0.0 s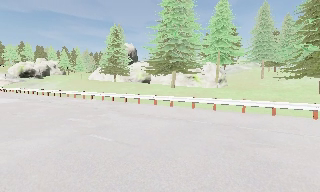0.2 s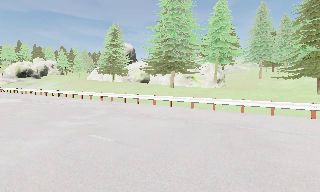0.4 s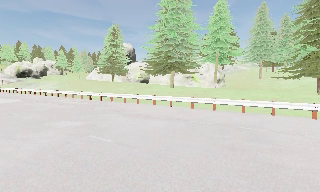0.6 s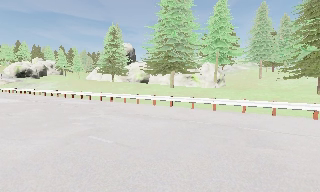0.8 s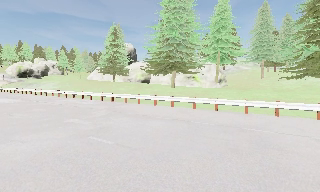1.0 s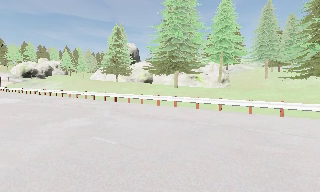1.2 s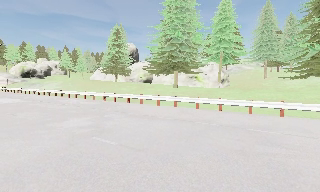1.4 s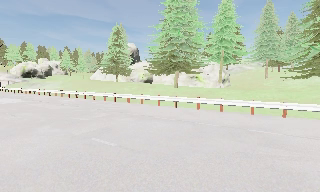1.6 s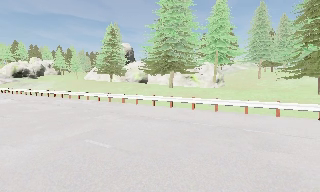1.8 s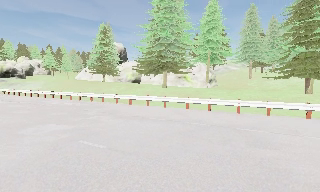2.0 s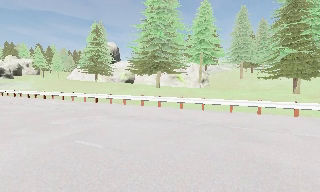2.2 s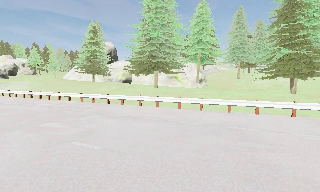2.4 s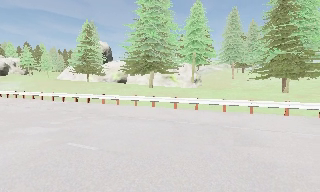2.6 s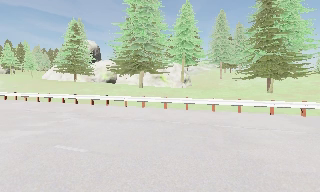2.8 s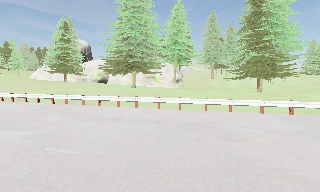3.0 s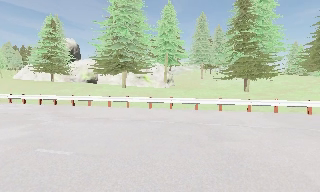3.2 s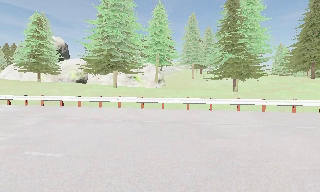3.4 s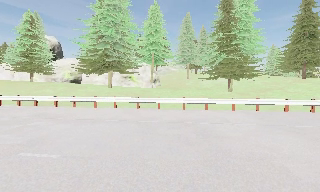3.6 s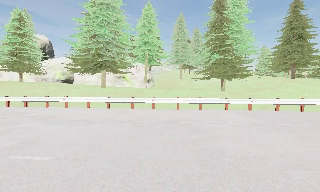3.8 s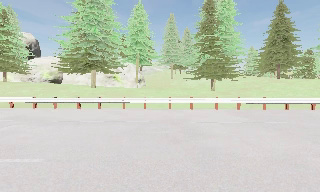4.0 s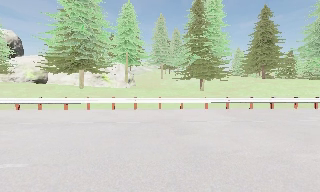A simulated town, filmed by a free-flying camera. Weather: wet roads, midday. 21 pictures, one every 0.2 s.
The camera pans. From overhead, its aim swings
clockwise.
The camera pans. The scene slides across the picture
to the left.
0.0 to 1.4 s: The camera shifts only a little, or ends up much as it began.
1.4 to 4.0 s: The scene slides to the left, as the camera pans about 35 degrees to its right. It travels to its left, about 0.5 m.
The film runs forward here.
